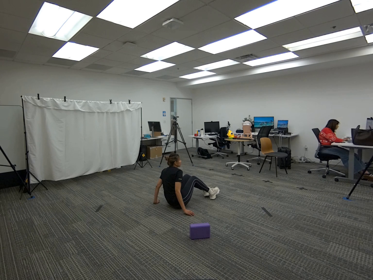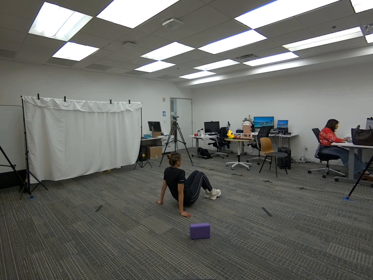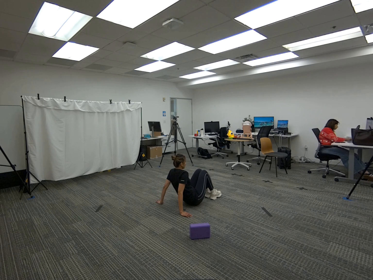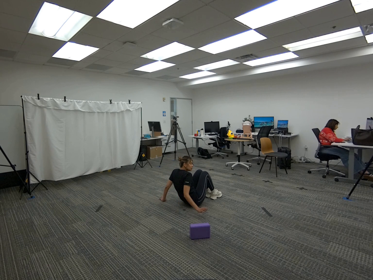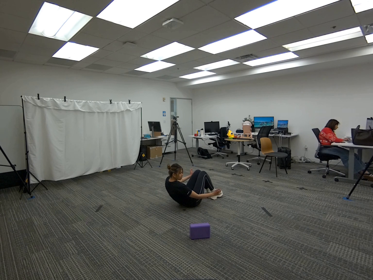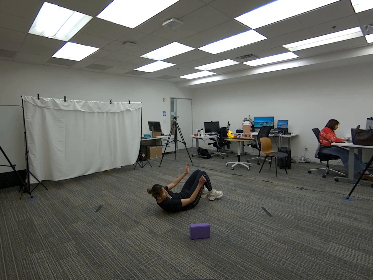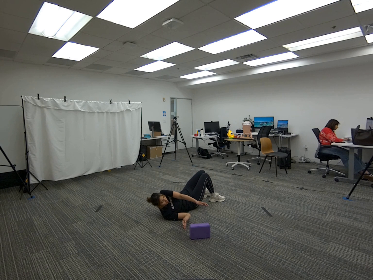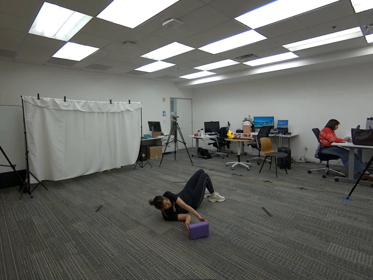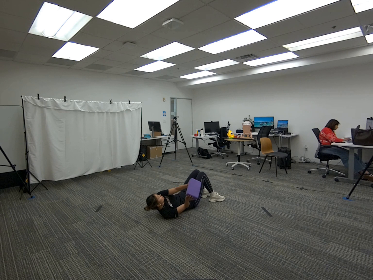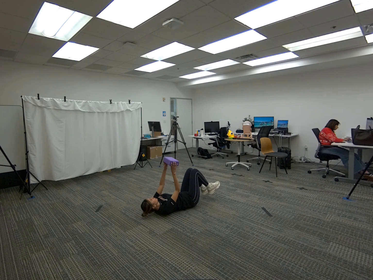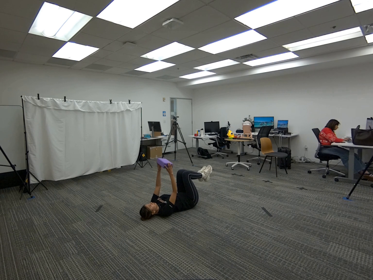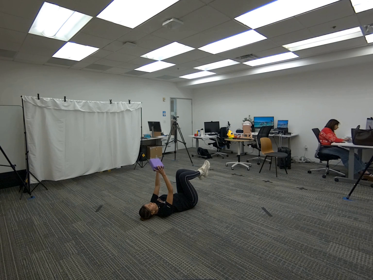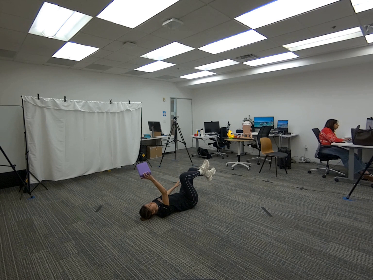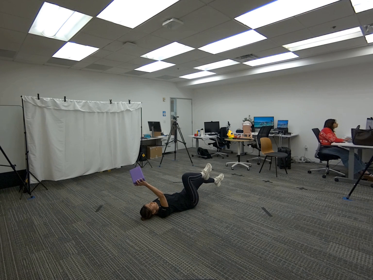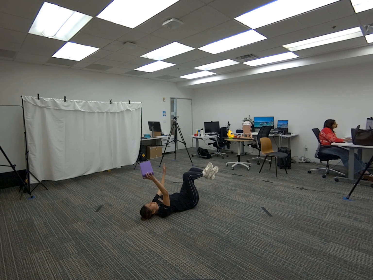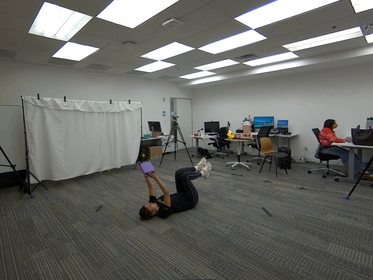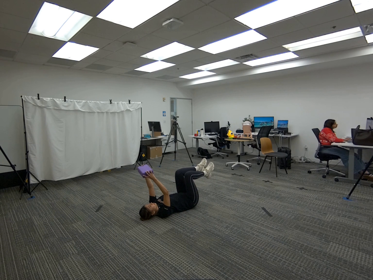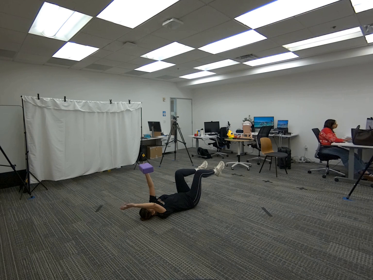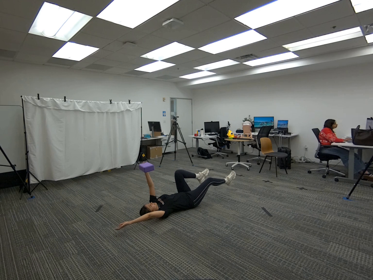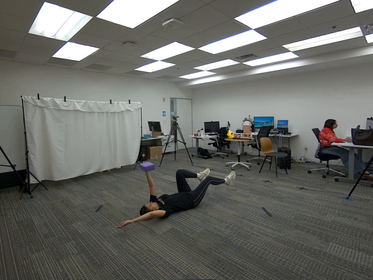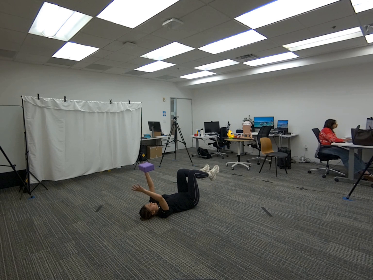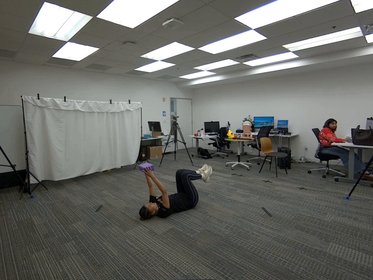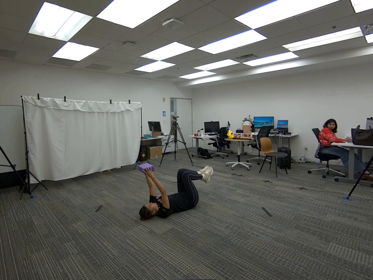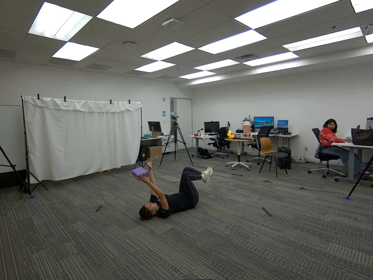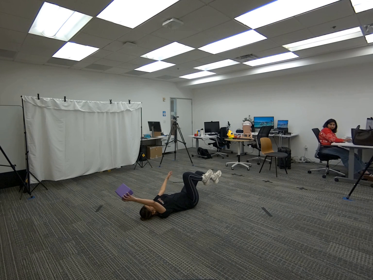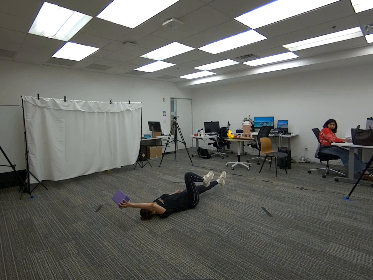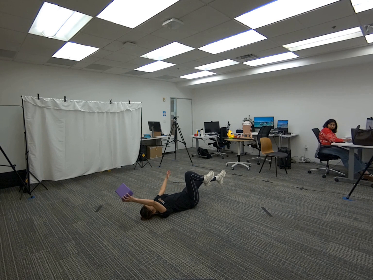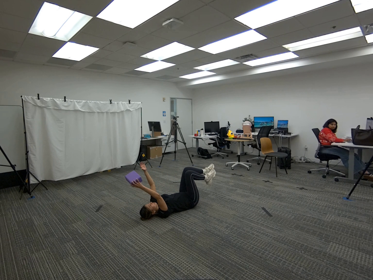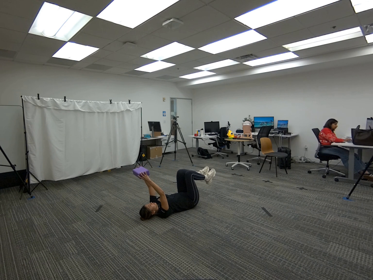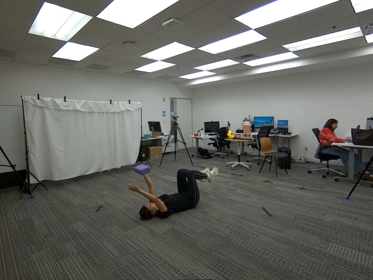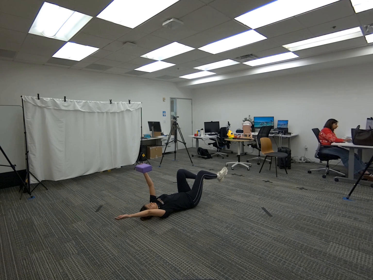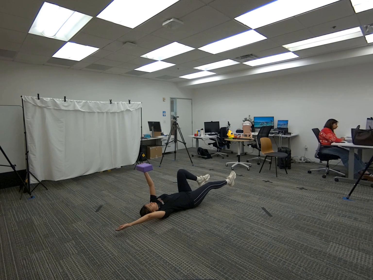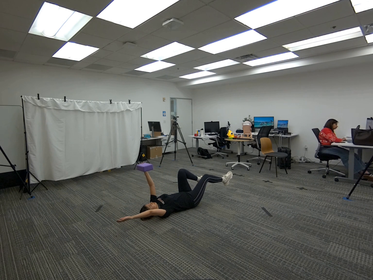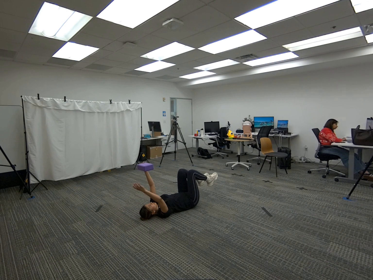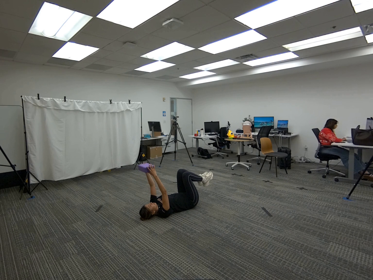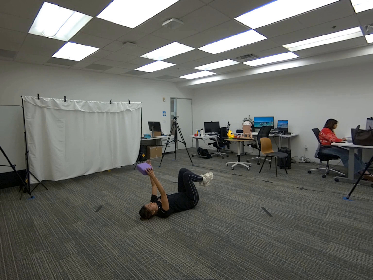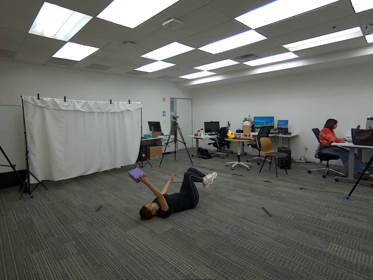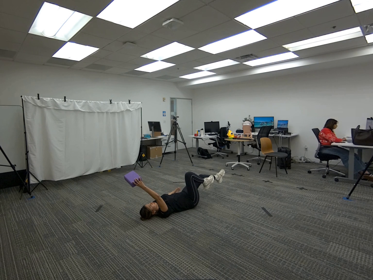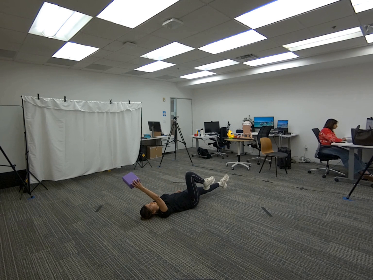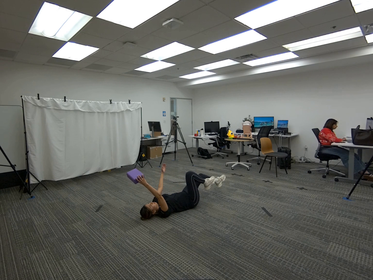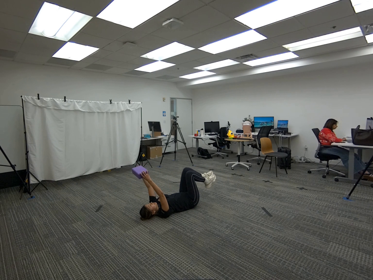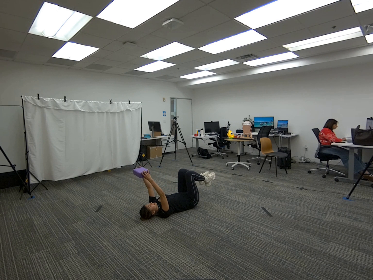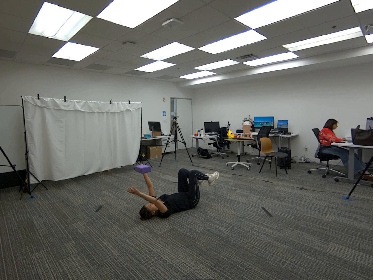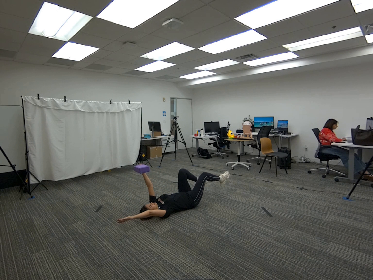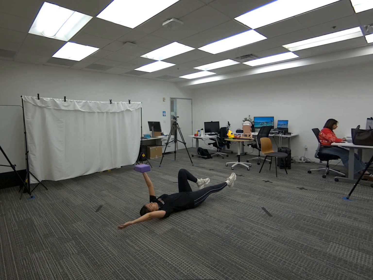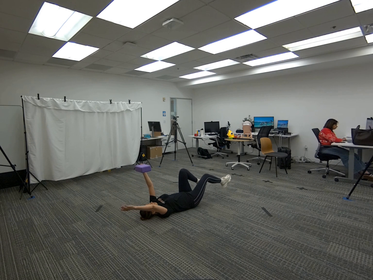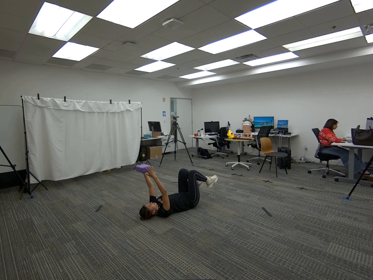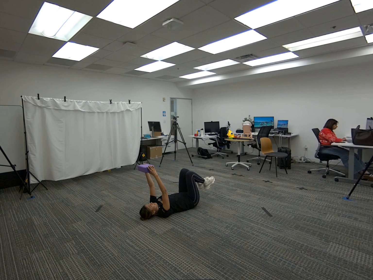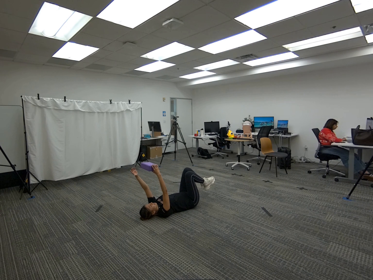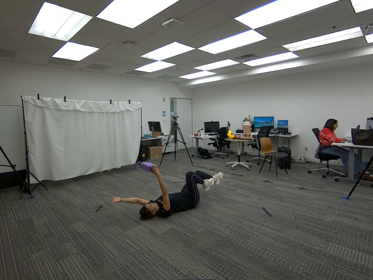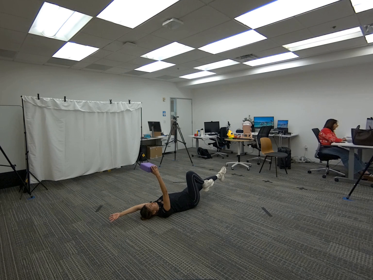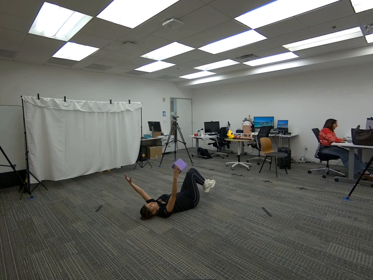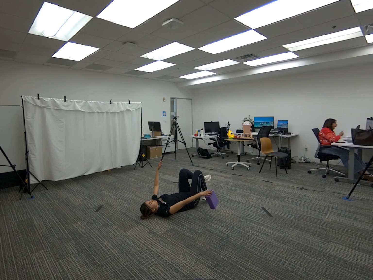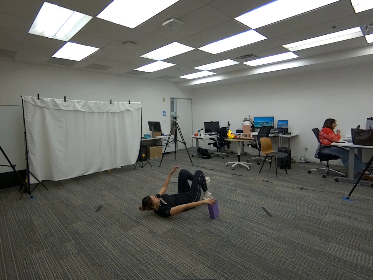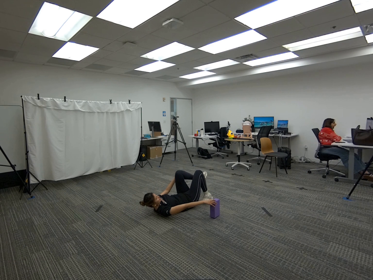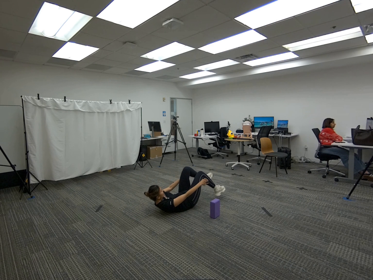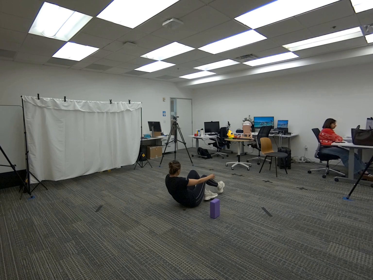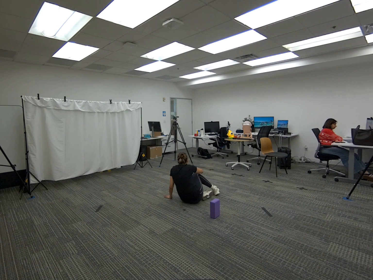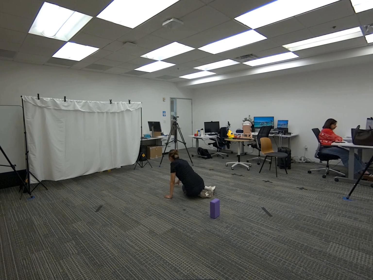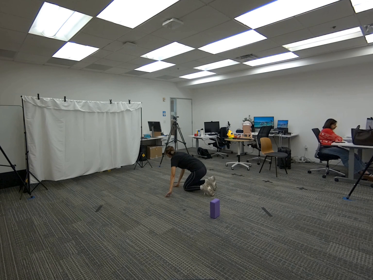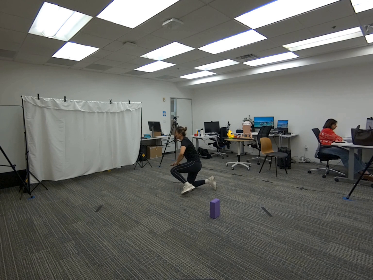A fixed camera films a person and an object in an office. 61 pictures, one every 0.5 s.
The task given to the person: Get into a deadbug position while holding the yoga block in the air extended infront of you. Proceed to perform deadbugs until the time has ended. Place yoga block on the ground when completed.
